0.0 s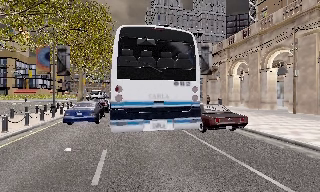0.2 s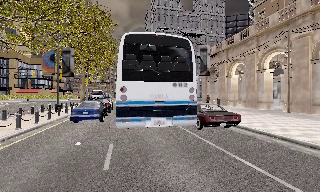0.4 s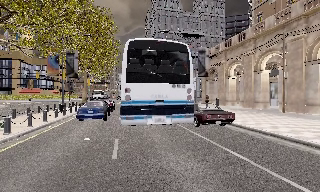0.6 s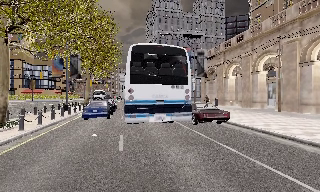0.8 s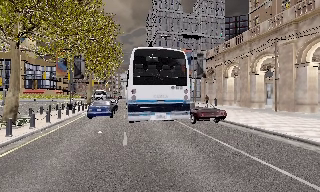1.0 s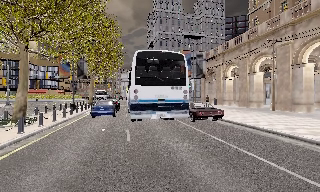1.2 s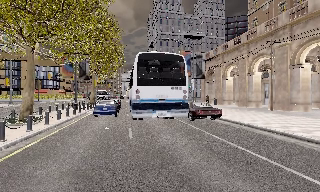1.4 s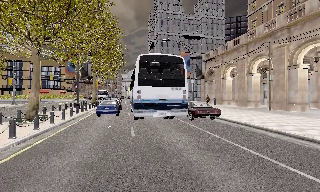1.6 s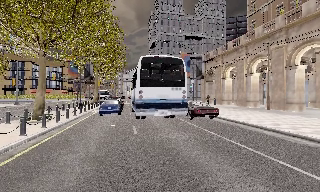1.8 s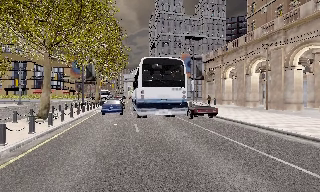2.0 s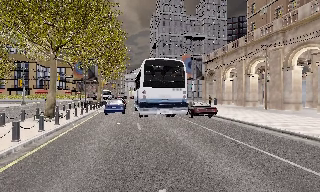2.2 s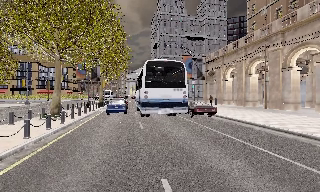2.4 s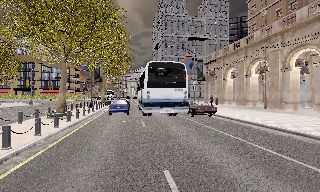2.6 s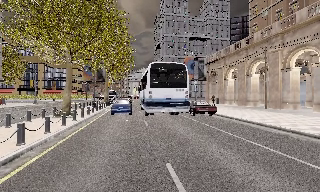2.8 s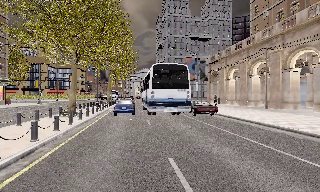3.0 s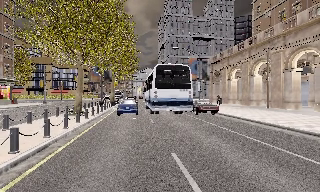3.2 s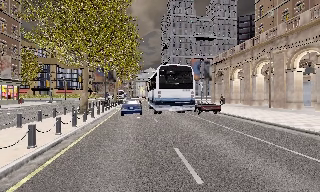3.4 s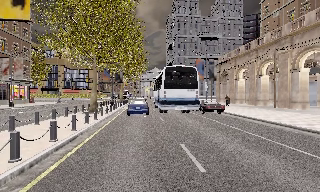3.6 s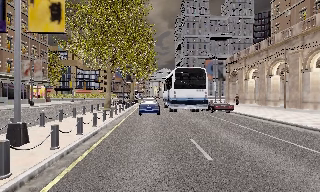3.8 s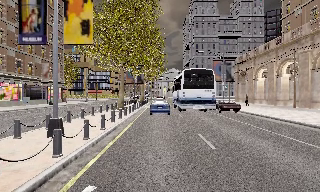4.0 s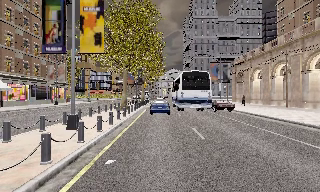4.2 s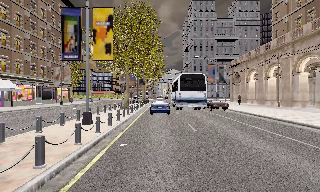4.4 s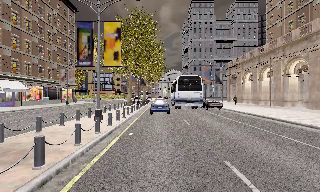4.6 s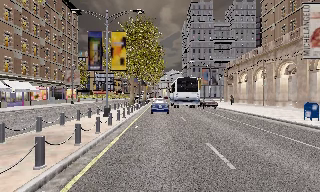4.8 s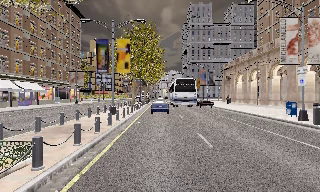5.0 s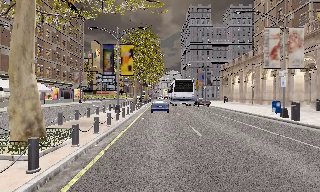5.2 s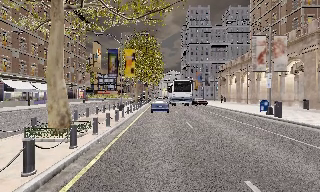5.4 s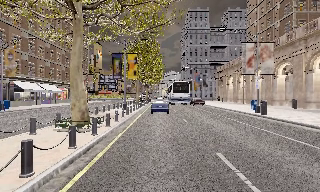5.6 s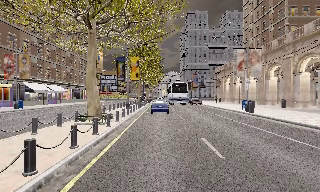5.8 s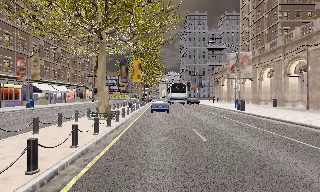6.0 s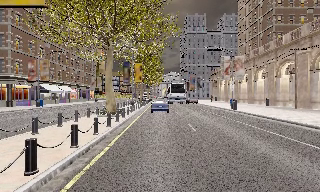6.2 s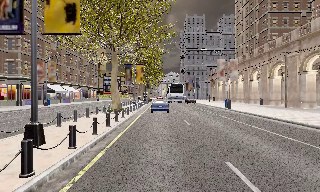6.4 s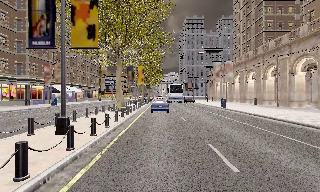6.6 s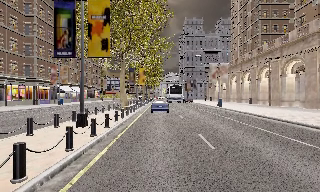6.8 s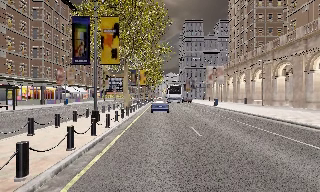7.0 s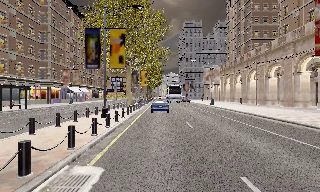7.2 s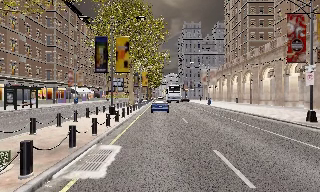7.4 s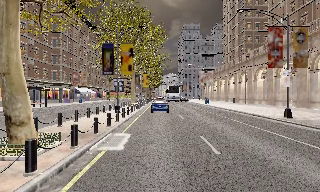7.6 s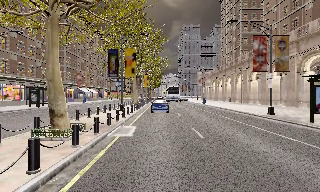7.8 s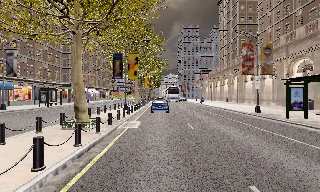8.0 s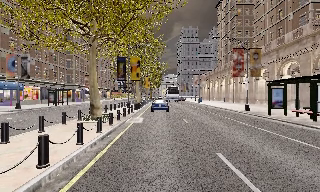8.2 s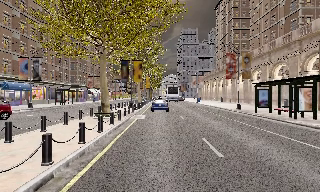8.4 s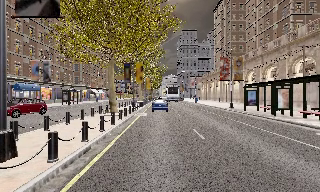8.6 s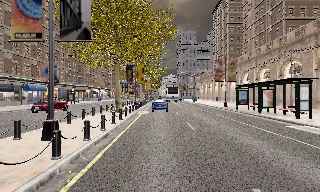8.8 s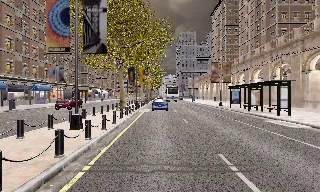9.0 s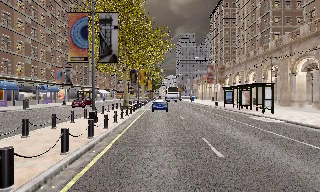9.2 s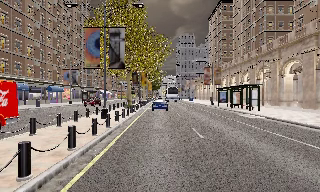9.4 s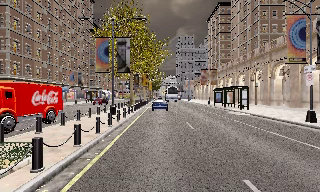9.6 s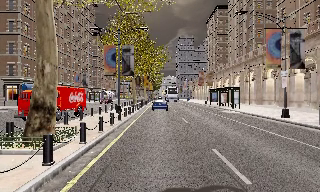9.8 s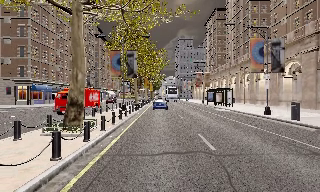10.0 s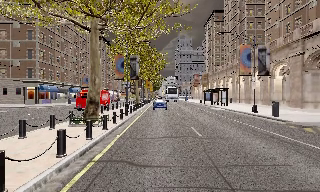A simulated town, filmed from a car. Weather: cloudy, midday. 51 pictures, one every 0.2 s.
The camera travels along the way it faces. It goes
backward.
0.0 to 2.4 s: The camera travels backward, about 6 m, so what stands in front gets smaller. It loses speed.
2.4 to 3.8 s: The camera swings to its left by about 10 degrees, and the scene slides to the right. It travels backward, about 3.5 m, so what stands in front gets smaller. It gains speed.
3.8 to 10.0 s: The camera travels backward, about 55 m, so what stands in front gets smaller.
The film runs backward here.
